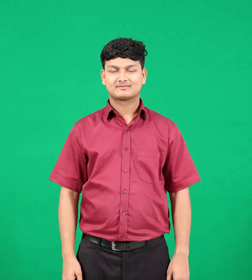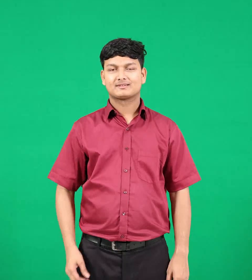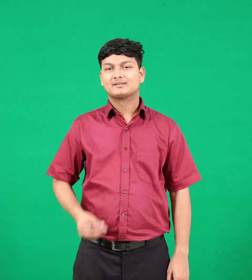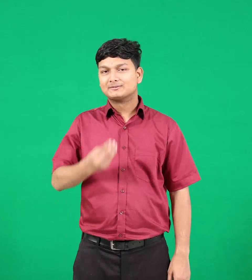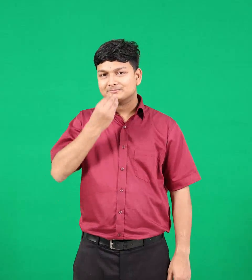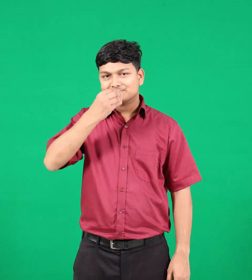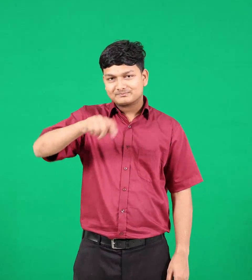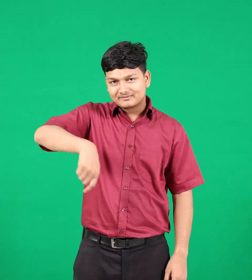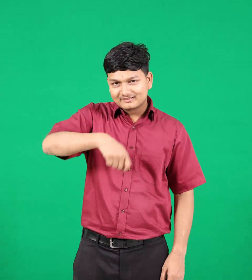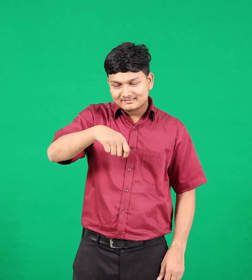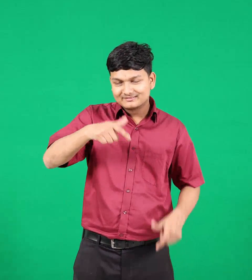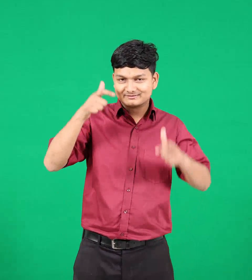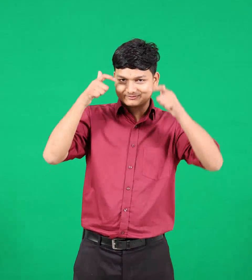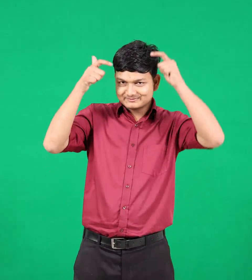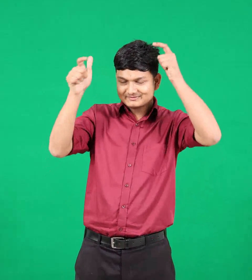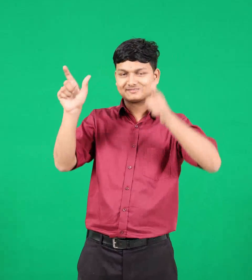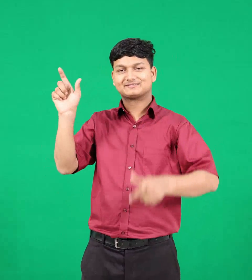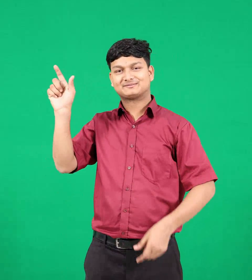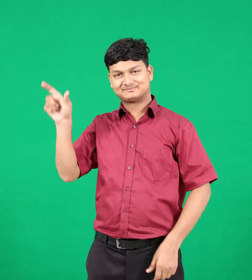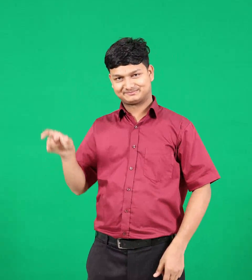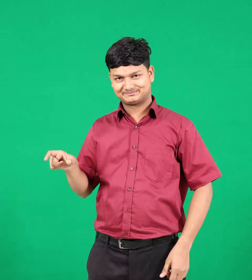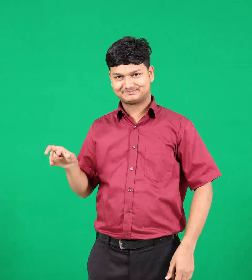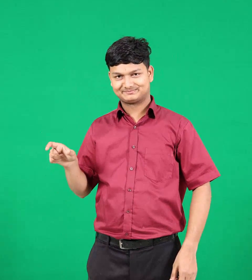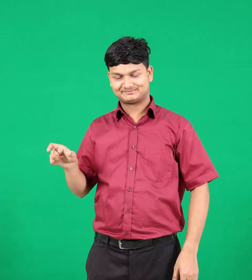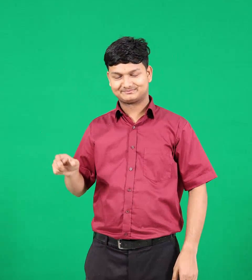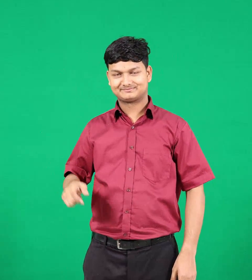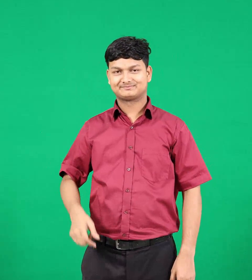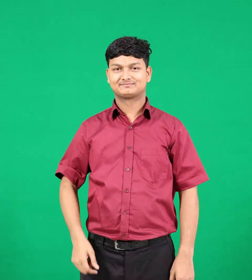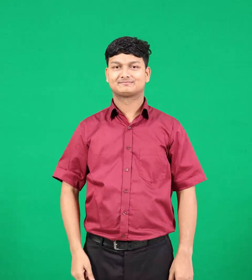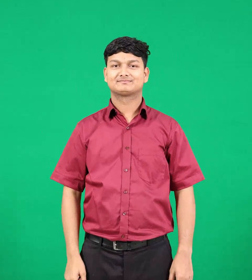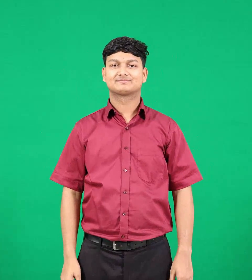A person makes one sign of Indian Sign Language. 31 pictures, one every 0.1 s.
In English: chief
